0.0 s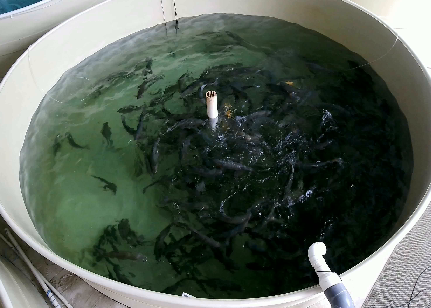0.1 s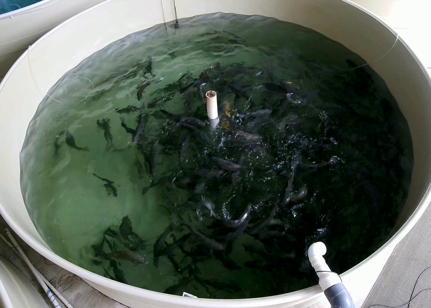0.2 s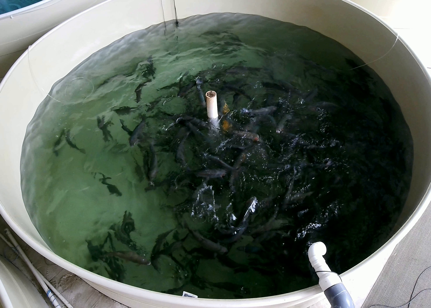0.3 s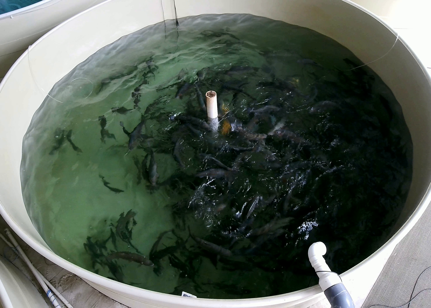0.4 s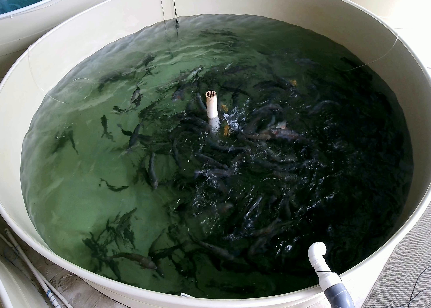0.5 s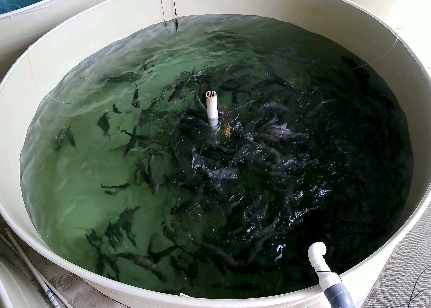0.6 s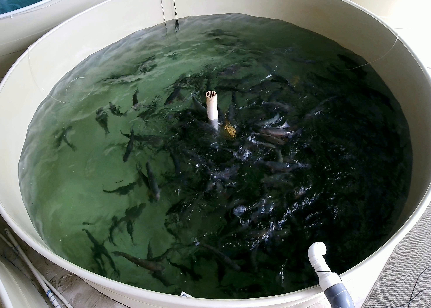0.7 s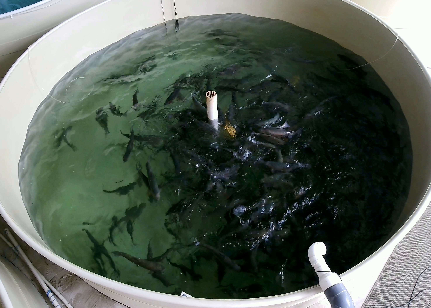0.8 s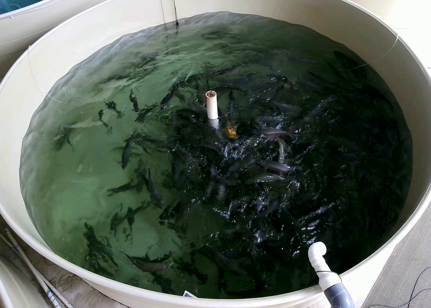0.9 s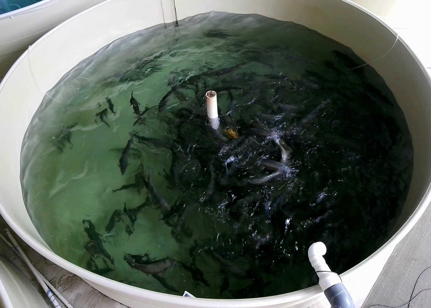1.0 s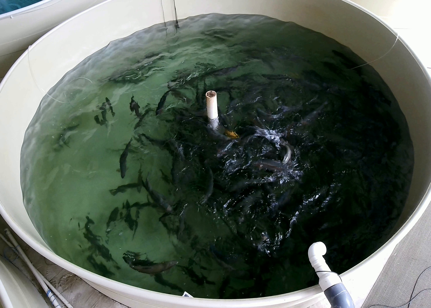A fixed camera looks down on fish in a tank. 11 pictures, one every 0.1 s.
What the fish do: Weak feeding.
